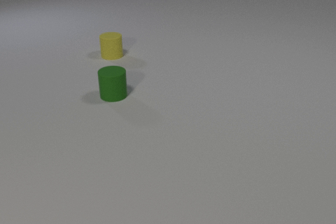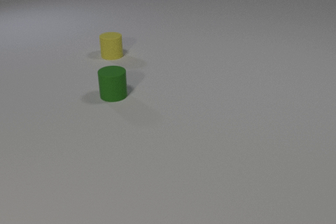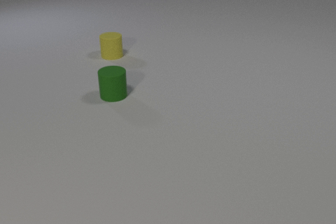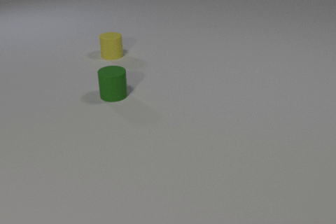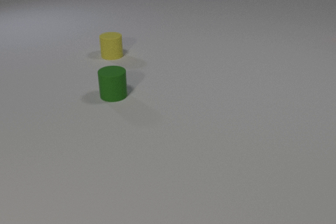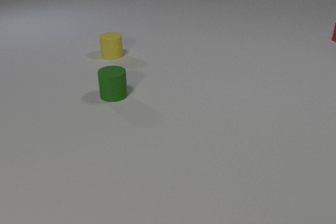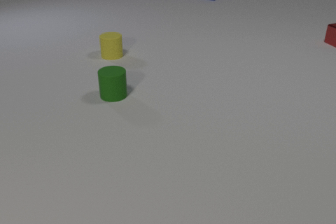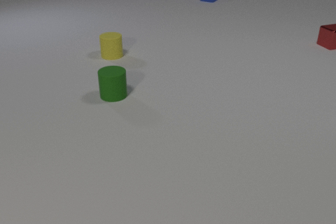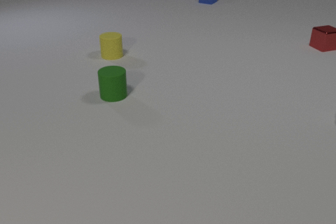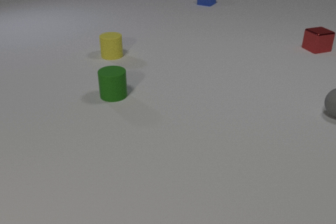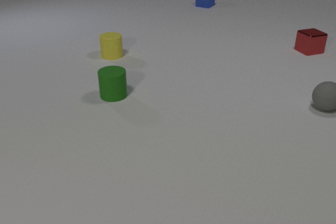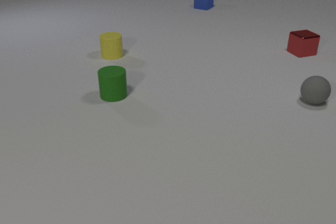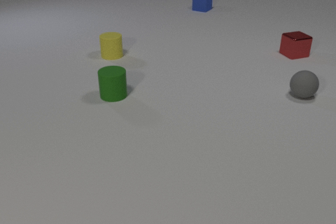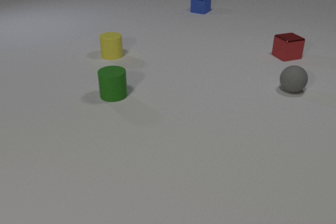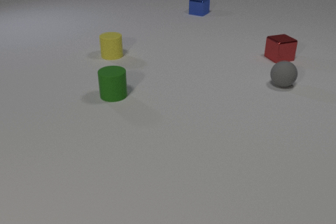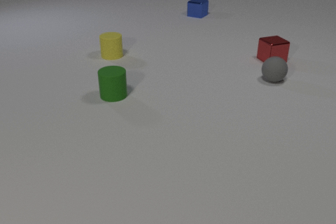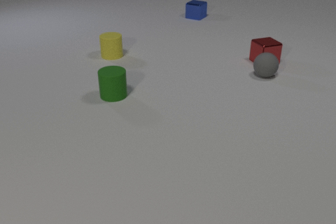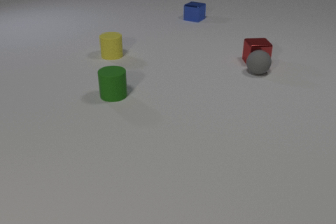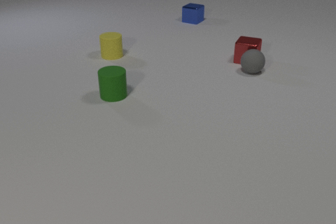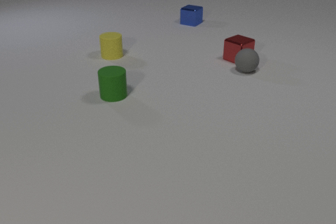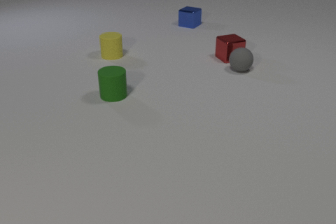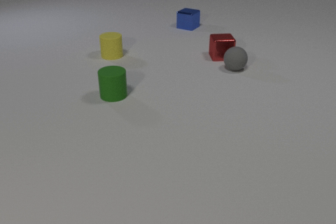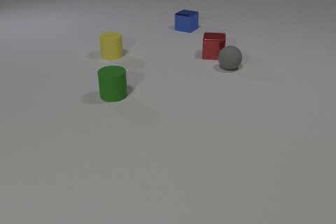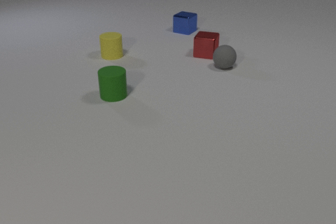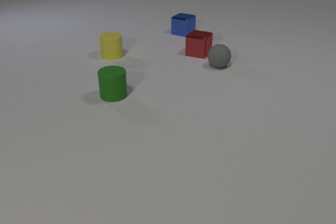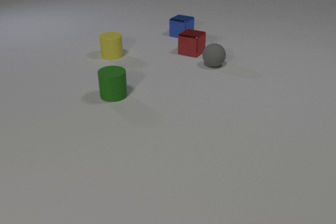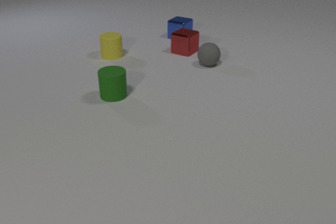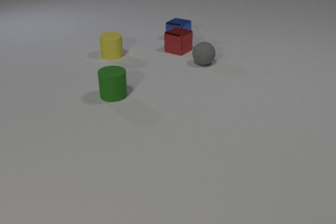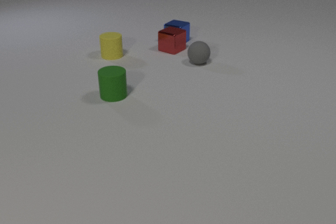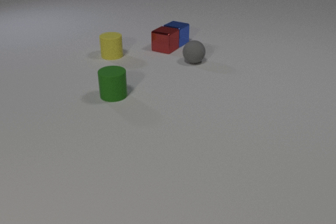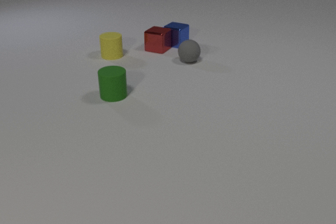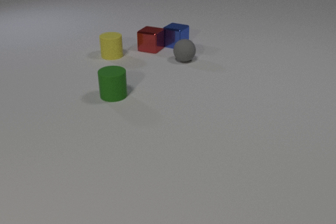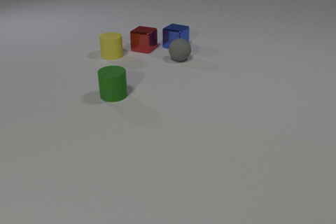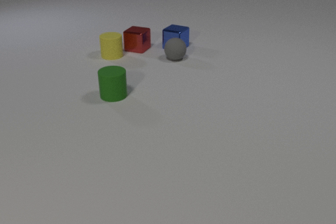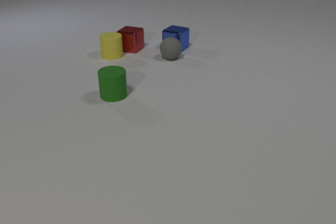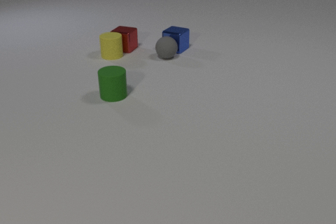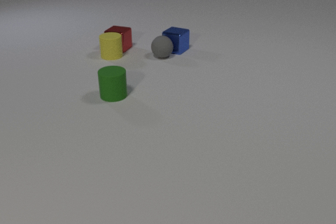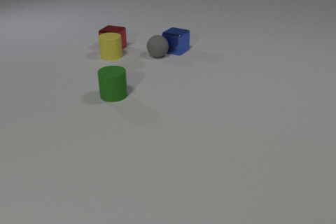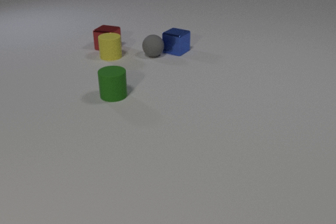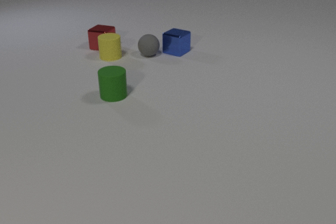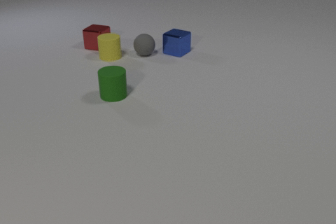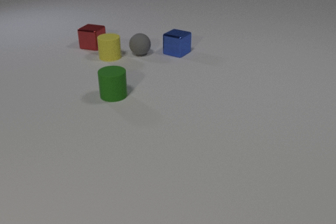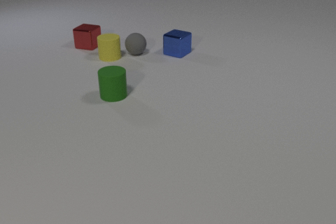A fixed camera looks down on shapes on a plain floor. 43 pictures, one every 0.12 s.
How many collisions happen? 4.
How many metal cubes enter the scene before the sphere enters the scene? 2.
What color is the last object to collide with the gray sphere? blue.
0.00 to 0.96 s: The red metal cube comes in at the right edge, slides toward the camera and to the left. The blue metal cube comes in at the top edge, slides toward the camera.
0.96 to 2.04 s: The gray rubber sphere comes in at the right edge, rolls to the left and away from the camera. The red metal cube slides to the left and toward the camera. The blue metal cube slides toward the camera. The gray rubber sphere and the red metal cube collide.
2.04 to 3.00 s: The gray rubber sphere rolls to the left. The red metal cube slides to the left, spins clockwise seen from above by about 120 degrees, its near face sliding to the left. The blue metal cube slides toward the camera.
3.00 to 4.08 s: The gray rubber sphere rolls to the left. The red metal cube slides to the left. The blue metal cube slides toward the camera. The red metal cube and the blue metal cube collide.
4.08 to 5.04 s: The gray rubber sphere rolls to the left. The red metal cube slides to the left. The blue metal cube slides toward the camera. The red metal cube and the yellow rubber cylinder collide. The gray rubber sphere and the blue metal cube collide.
